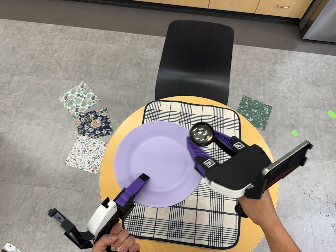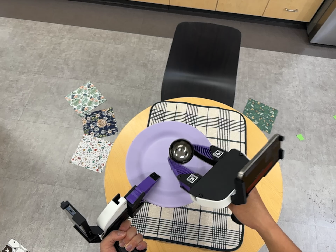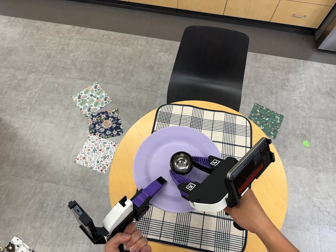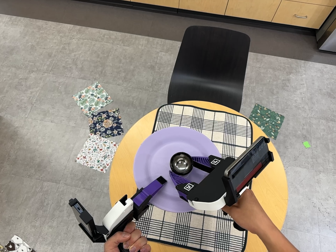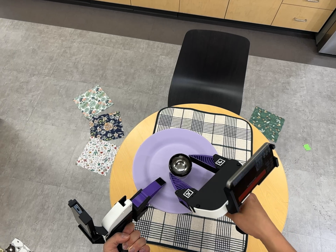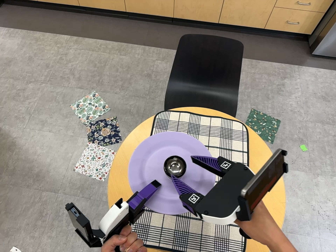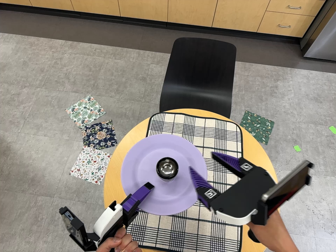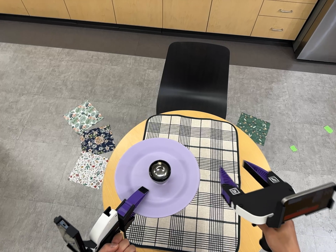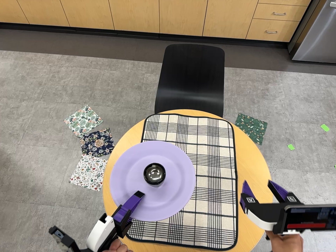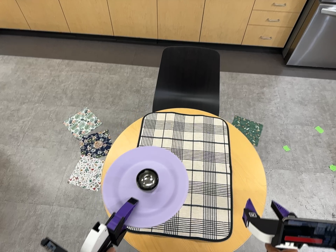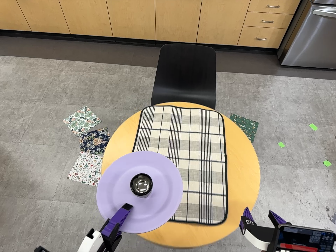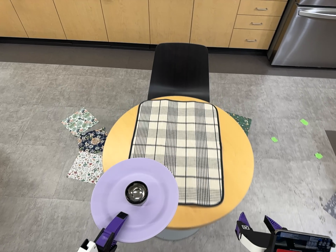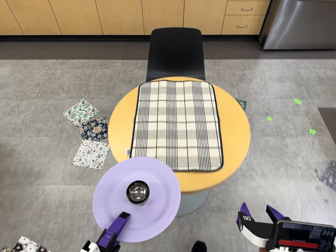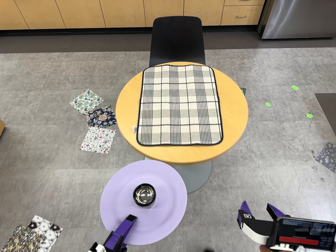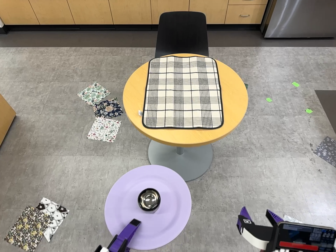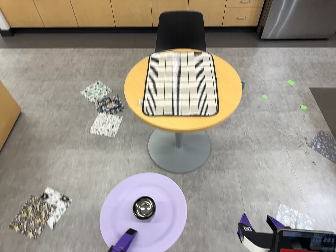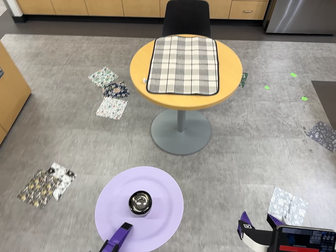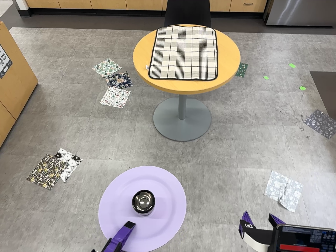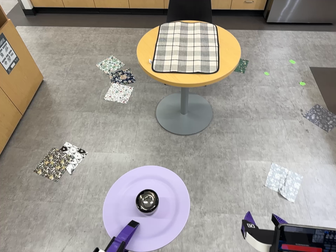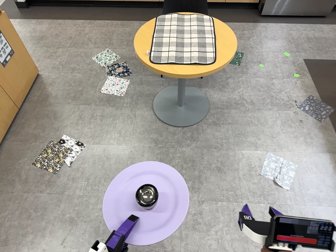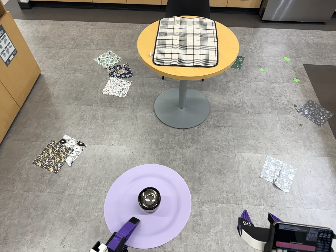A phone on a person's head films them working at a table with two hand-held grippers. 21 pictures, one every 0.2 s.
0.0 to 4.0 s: The camera travels toward the bottom of its view and backward, about 130 cm, so close, fixed things drift upward. Its aim tips toward the top of its view by about 10 degrees.
The film runs backward here.
